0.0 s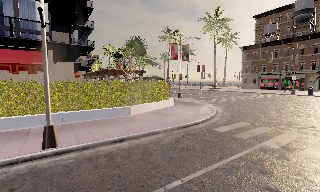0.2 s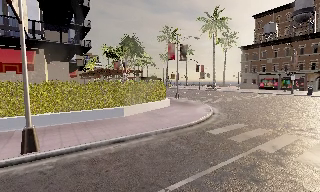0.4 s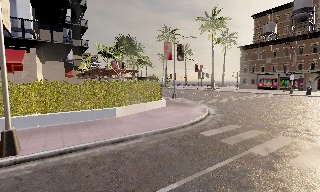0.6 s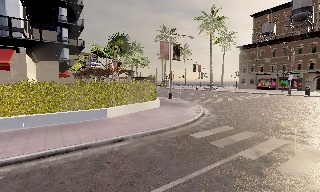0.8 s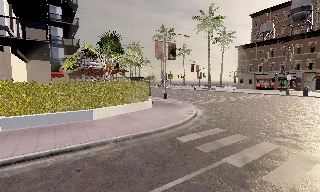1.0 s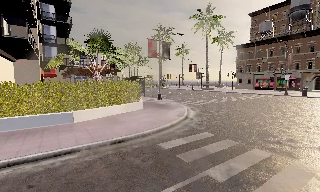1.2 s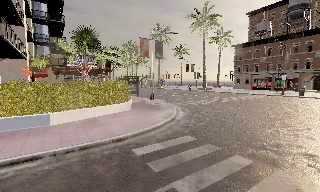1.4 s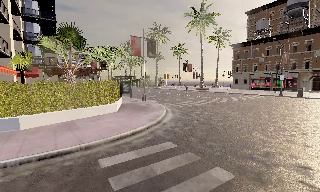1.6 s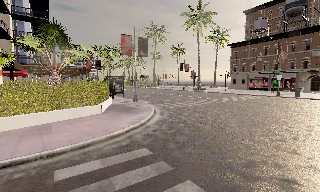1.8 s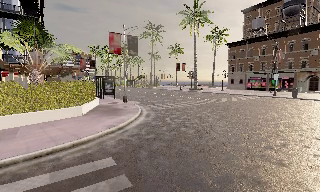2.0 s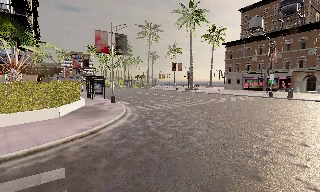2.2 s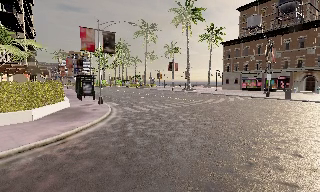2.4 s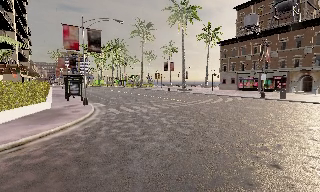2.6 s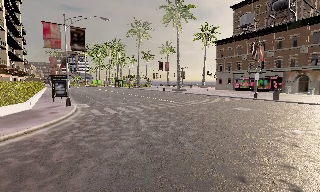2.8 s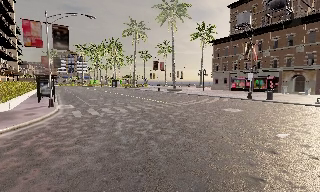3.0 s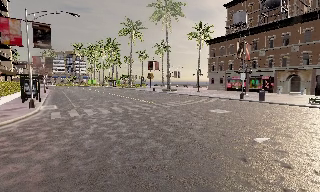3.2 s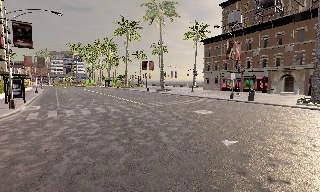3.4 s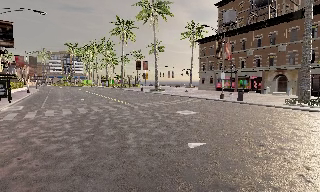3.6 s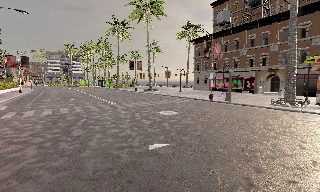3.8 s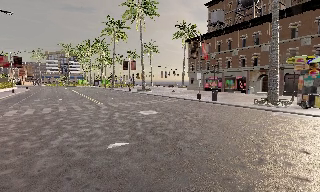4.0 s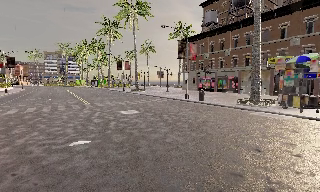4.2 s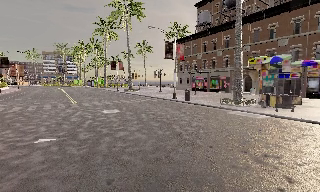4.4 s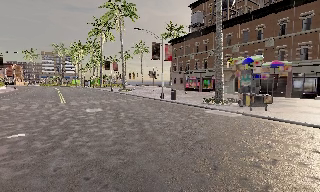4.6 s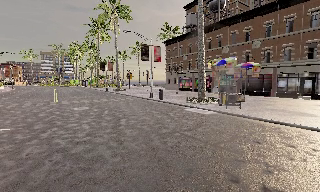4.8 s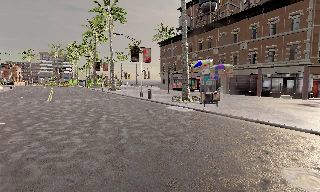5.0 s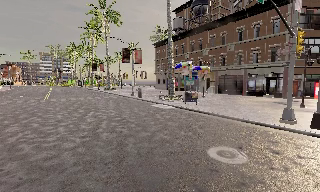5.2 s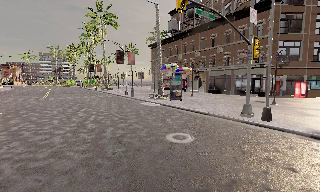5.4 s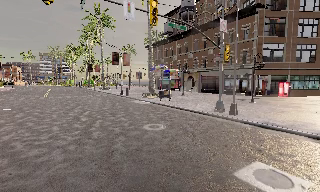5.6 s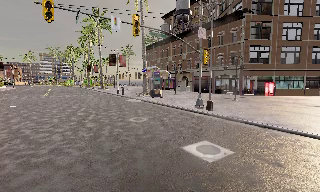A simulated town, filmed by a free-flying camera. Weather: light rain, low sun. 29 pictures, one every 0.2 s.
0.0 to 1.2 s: The camera travels to its right and forward, about 4 m, so close, fixed things drift to the left. It gains speed.
1.2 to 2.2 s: The camera travels to its right and forward, about 6 m, so close, fixed things drift to the left.
2.2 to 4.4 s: The camera travels to its right, about 14 m, so close, fixed things drift to the left.
4.4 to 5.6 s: The camera travels backward and to its right, about 11 m, so what stands in front gets smaller.
The film runs backward here.
